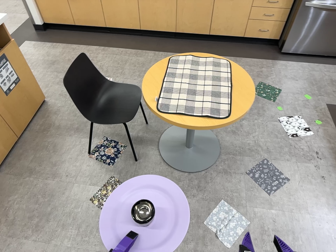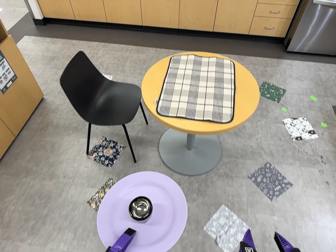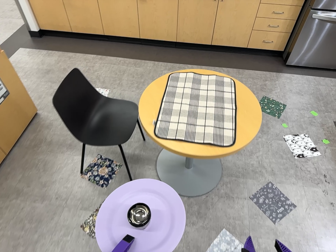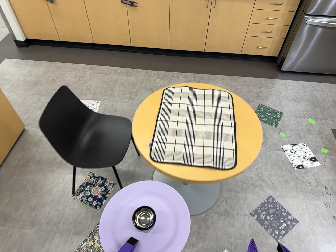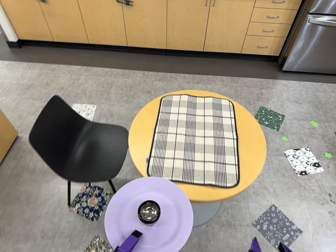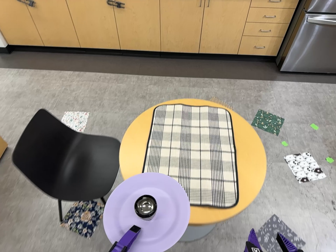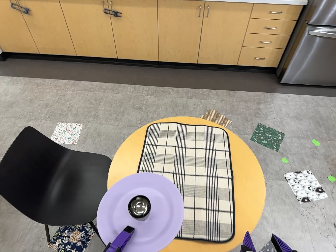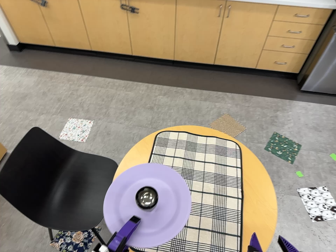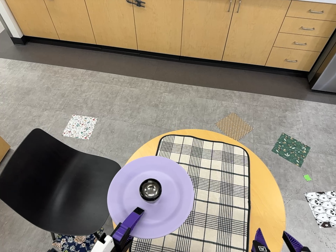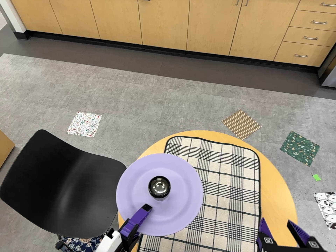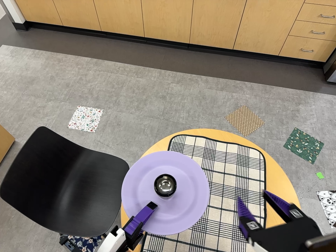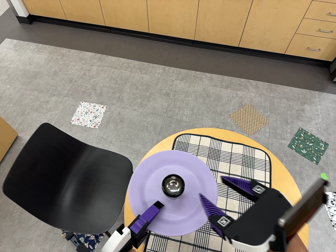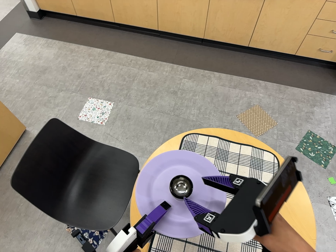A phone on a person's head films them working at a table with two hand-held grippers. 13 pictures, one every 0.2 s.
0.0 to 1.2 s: The camera travels toward the top of its view and forward, about 70 cm, so close, fixed things drift downward.
1.2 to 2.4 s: The camera travels toward the top of its view and forward, about 32 cm, so close, fixed things drift downward. Its aim tips toward the bottom of its view by about 10 degrees. It rolls about its line of sight by about 10 degrees, and the scene rotates clockwise.
The film runs forward here.
